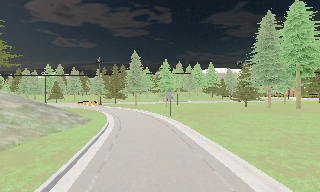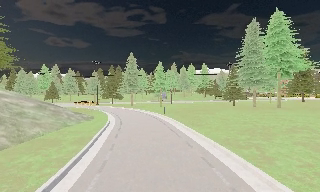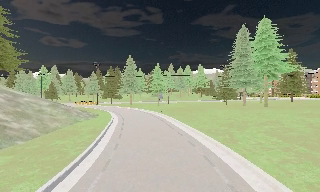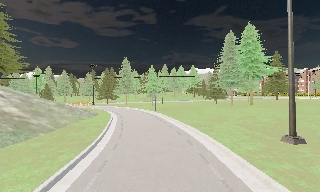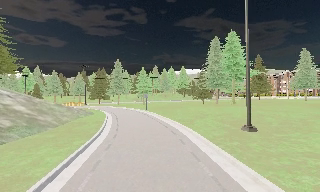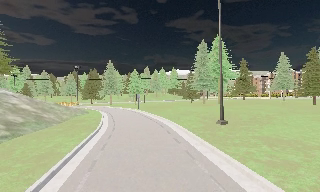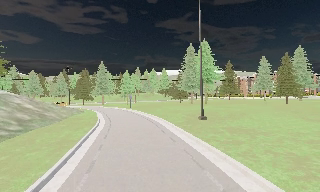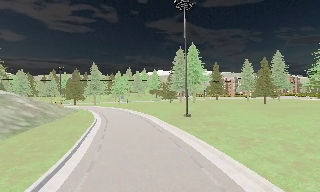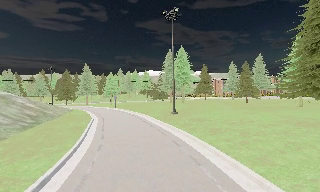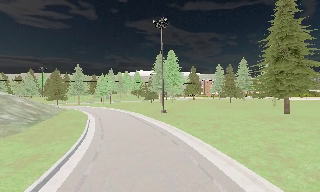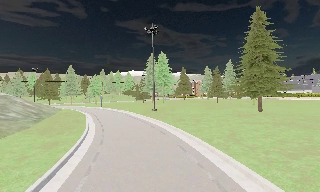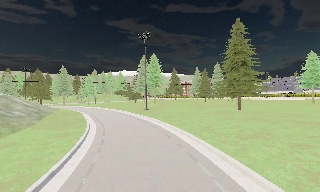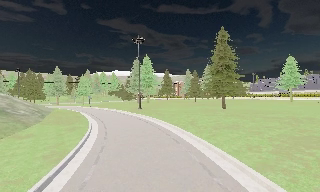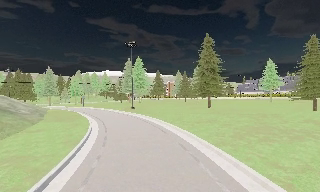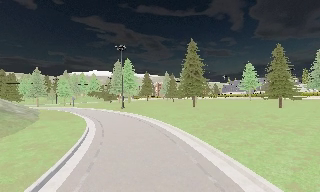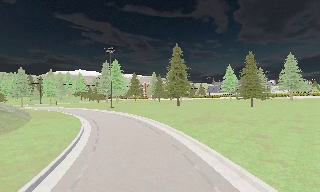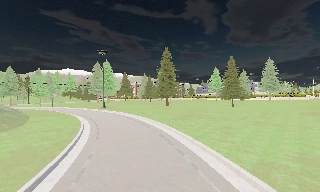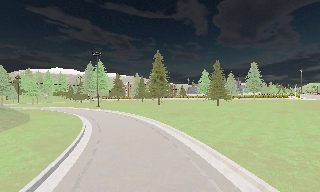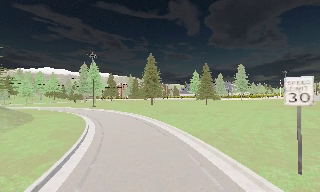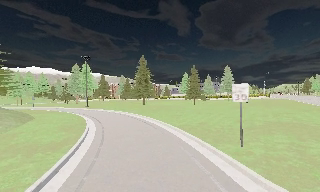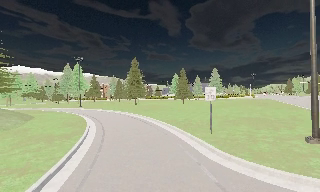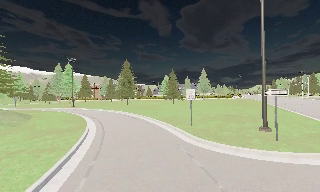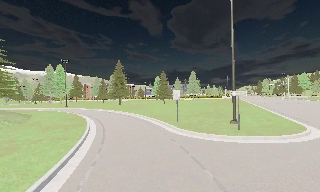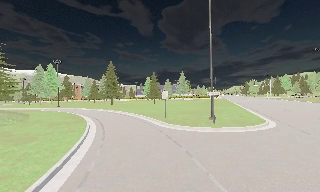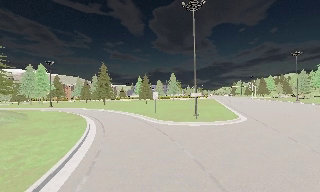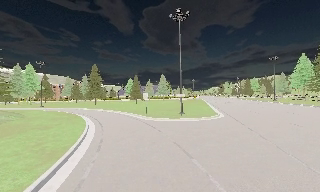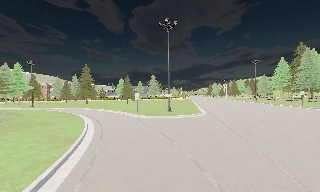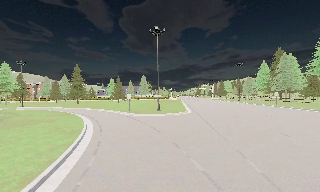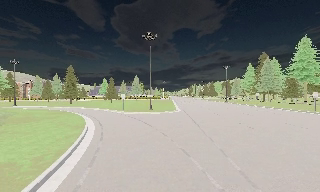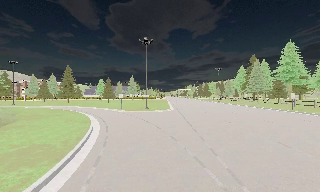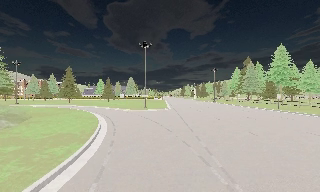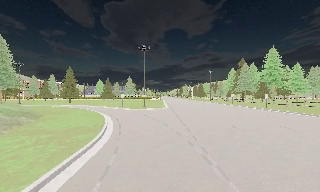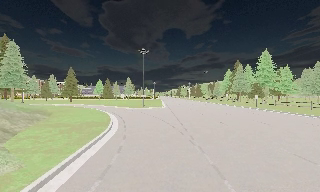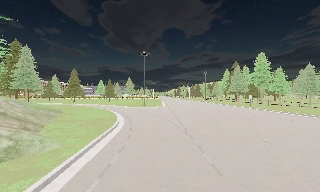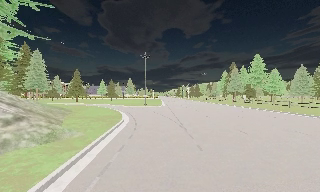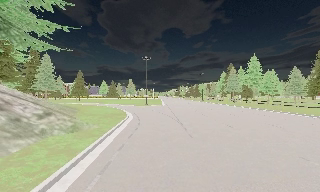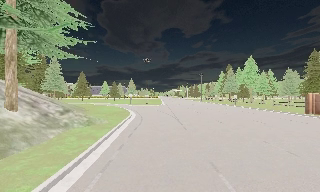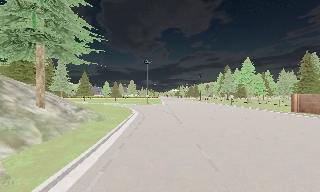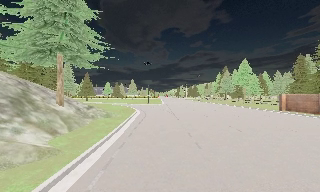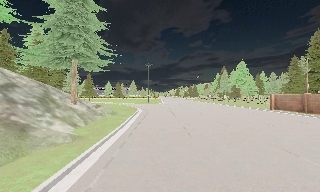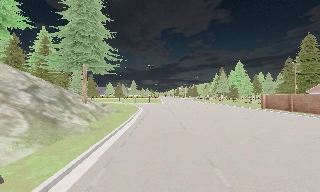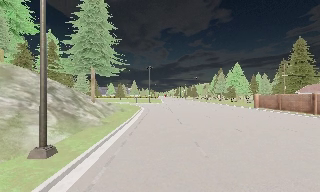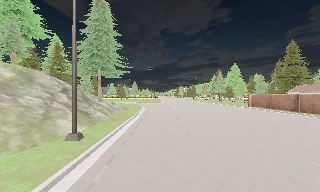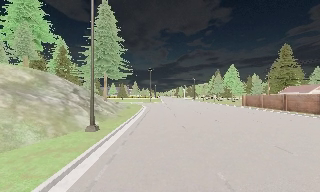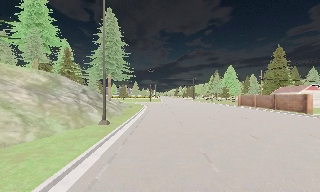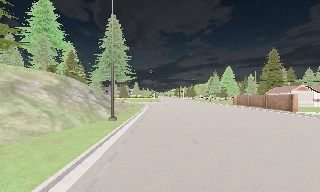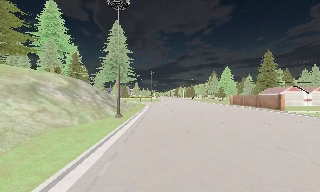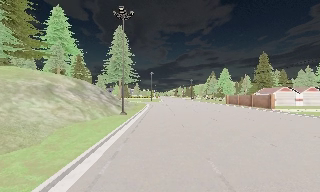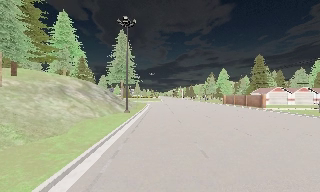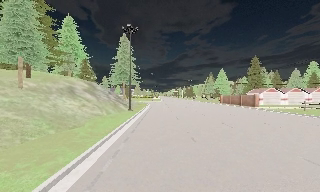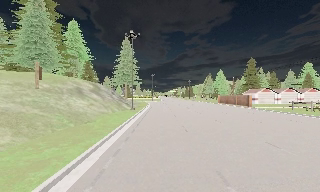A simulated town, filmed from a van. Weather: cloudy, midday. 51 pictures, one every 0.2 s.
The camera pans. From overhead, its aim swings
clockwise.
The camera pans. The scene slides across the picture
to the left.
0.0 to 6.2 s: The camera pans to its right, which is clockwise from overhead, by about 90 degrees. It travels backward, about 65 m.
6.2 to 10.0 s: The camera travels backward, about 40 m, so what stands in front gets smaller.
The film runs backward here.
